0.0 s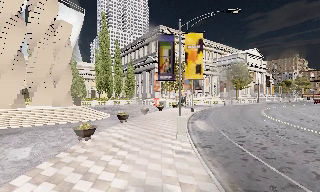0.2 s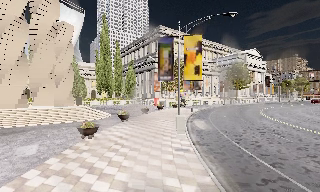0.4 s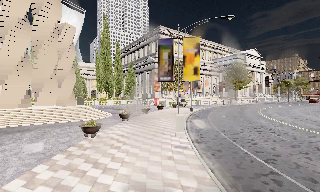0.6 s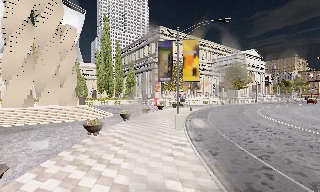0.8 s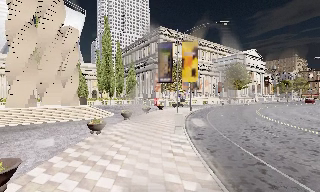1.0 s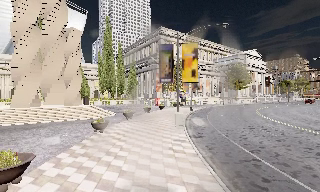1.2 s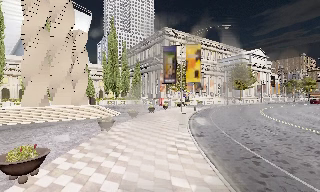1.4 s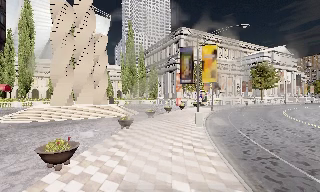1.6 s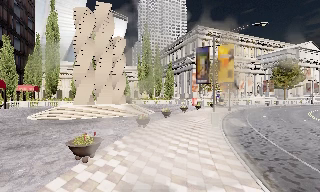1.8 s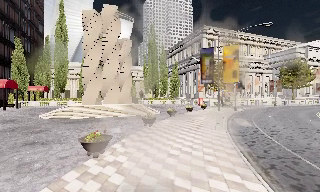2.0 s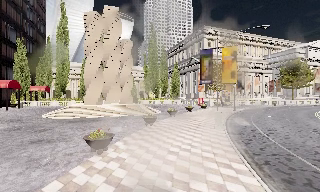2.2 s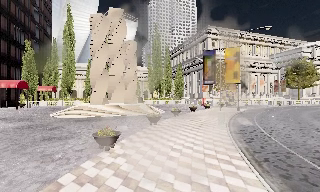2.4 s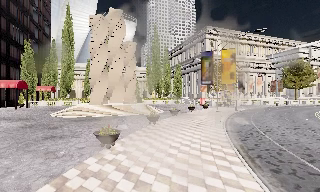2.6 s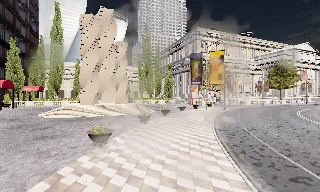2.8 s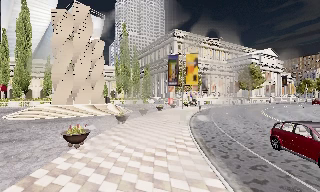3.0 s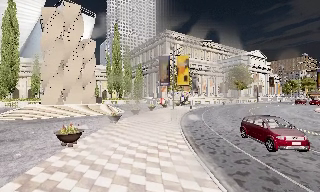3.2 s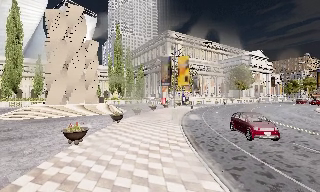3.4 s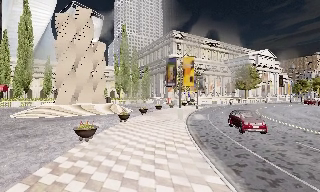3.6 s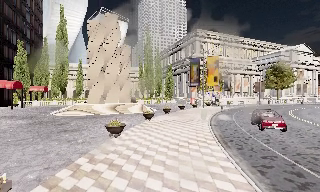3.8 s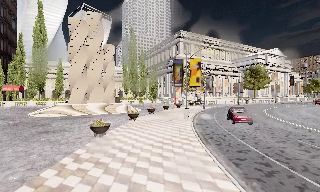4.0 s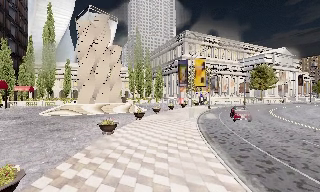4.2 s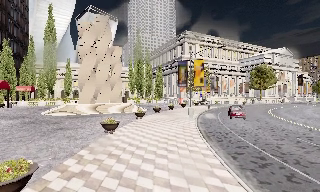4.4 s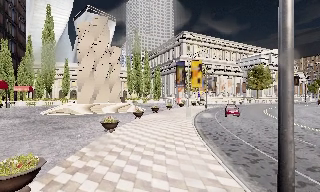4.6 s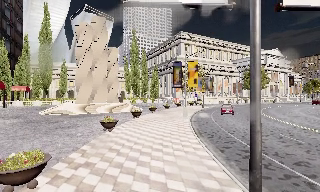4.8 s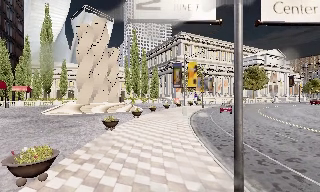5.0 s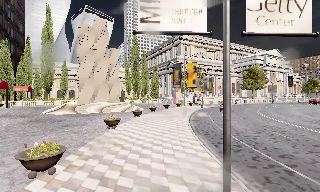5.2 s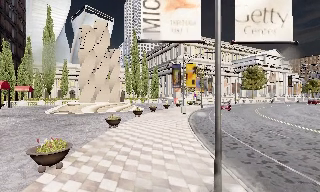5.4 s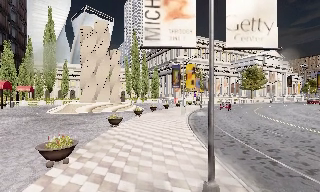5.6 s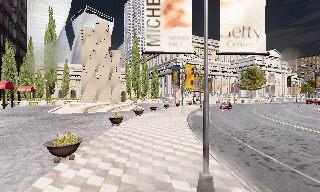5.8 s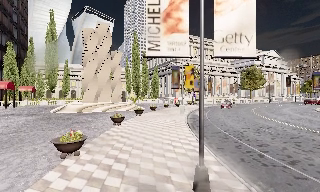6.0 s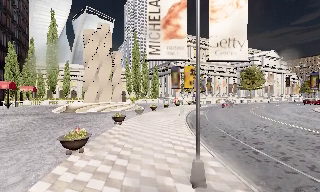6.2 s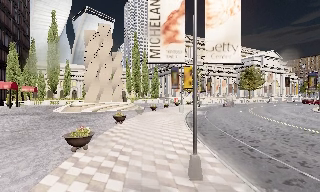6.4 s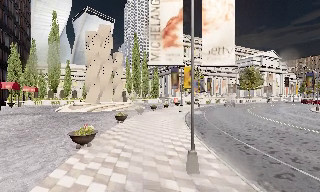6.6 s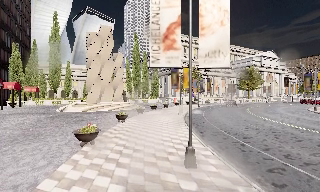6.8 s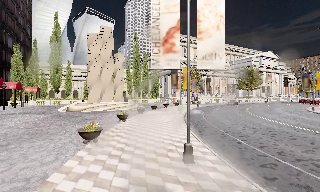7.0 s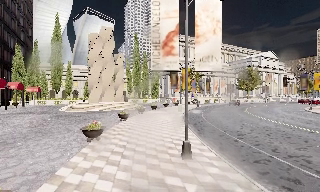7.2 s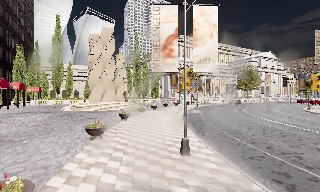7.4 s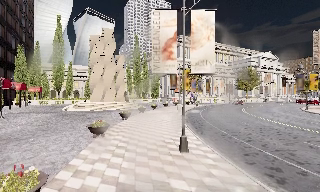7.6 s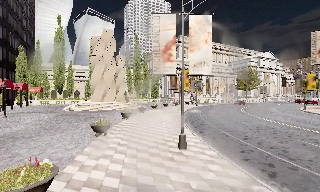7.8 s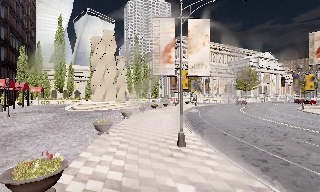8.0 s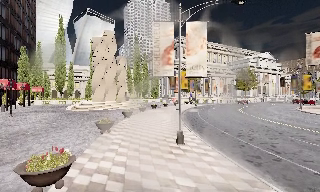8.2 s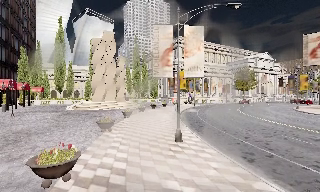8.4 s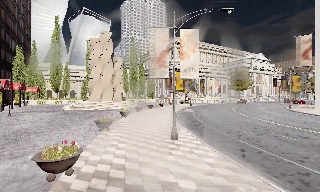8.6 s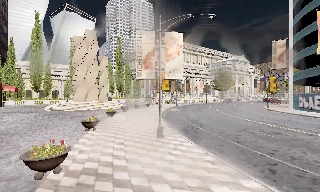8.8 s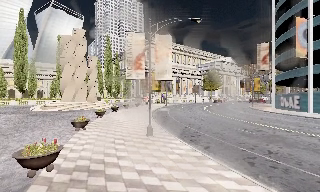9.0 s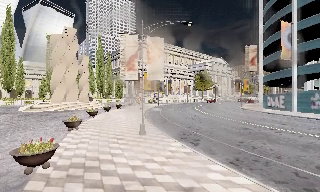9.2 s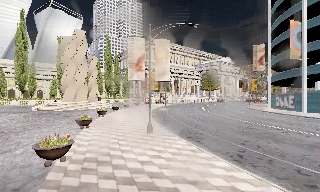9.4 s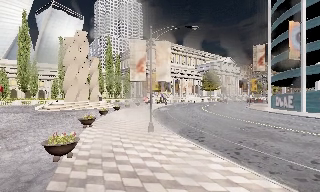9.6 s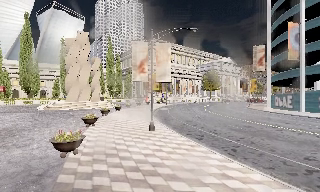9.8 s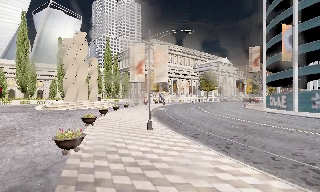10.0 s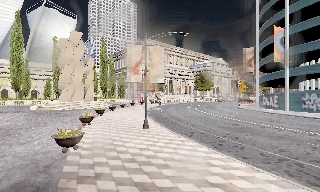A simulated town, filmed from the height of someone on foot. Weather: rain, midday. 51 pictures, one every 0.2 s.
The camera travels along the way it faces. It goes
backward.
0.0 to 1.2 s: The camera travels backward, about 2.5 m, so what stands in front gets smaller.
1.2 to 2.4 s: The scene slides to the right, as the camera pans about 15 degrees to its left. It travels backward, about 2 m, so what stands in front gets smaller.
2.4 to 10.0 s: The scene slides to the left, as the camera pans about 20 degrees to its right. It travels backward, about 15 m, so what stands in front gets smaller.
The film runs backward here.
